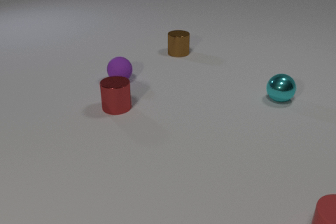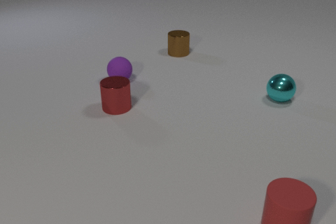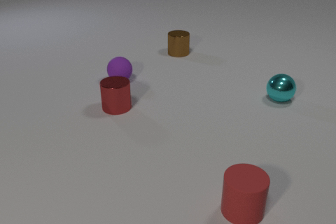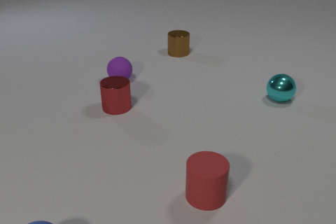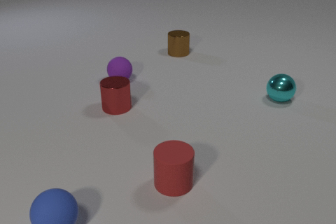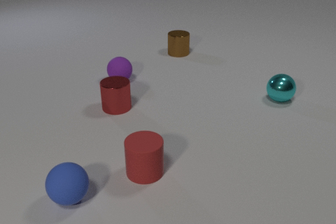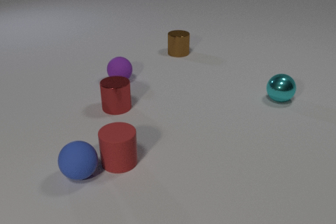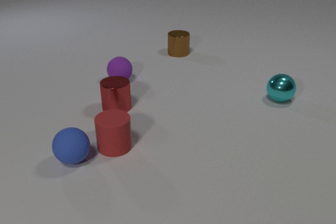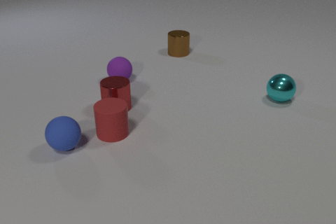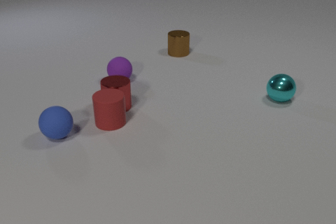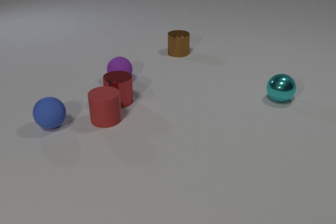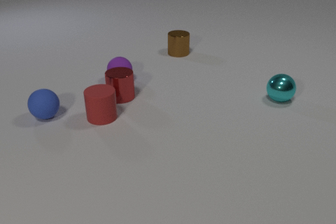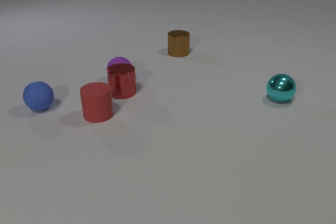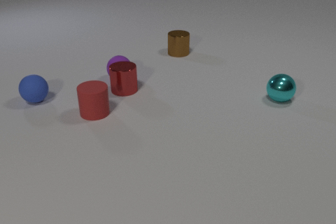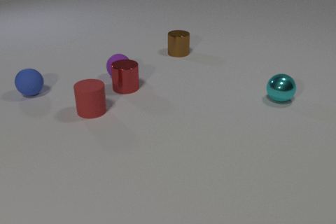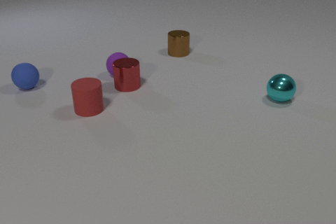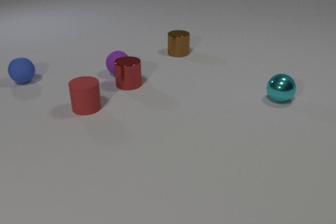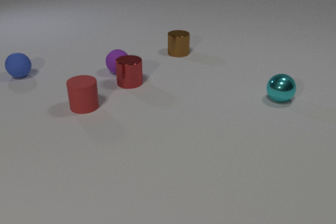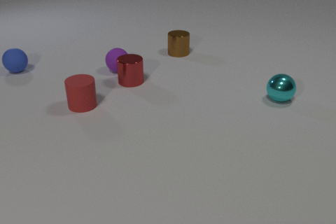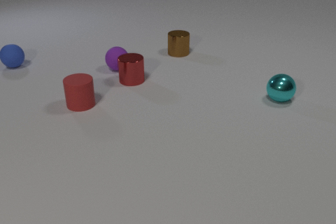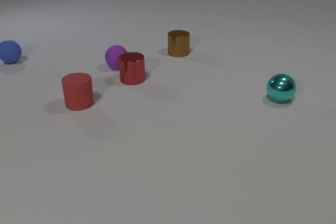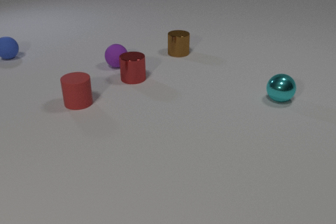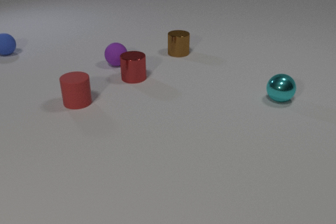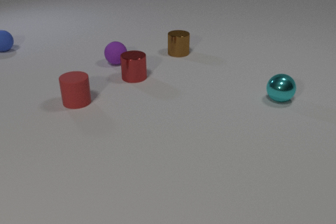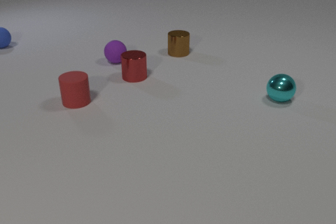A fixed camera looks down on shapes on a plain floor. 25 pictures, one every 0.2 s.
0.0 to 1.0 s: The blue rubber sphere comes in at the bottom edge, rolls away from the camera. The red rubber cylinder slides to the left.
1.0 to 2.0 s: The blue rubber sphere rolls away from the camera. The red rubber cylinder slides away from the camera. The red metal cylinder slides away from the camera. The blue rubber sphere and the red rubber cylinder collide. The red rubber cylinder and the red metal cylinder collide.
2.0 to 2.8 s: The blue rubber sphere rolls away from the camera. The red rubber cylinder slides away from the camera and to the left. The red metal cylinder slides away from the camera. The purple rubber sphere rolls away from the camera. The red metal cylinder and the purple rubber sphere collide.
2.8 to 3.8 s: The blue rubber sphere rolls away from the camera. The red rubber cylinder slides away from the camera and to the left. The red metal cylinder slides away from the camera. The purple rubber sphere rolls away from the camera.
3.8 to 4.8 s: The blue rubber sphere rolls away from the camera. The red rubber cylinder slides away from the camera. The red metal cylinder slides away from the camera. The purple rubber sphere rolls away from the camera.
What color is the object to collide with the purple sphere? red.
What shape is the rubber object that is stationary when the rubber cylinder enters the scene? sphere.
How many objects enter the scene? 2.
